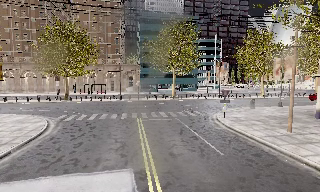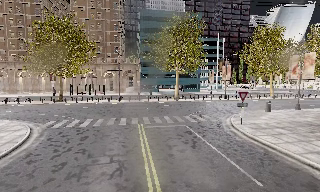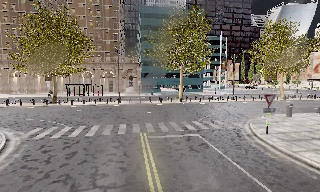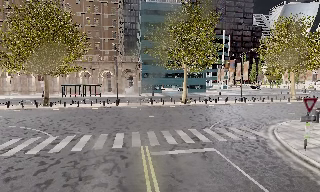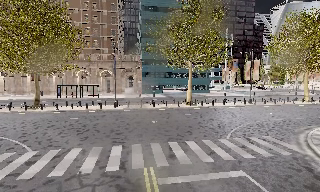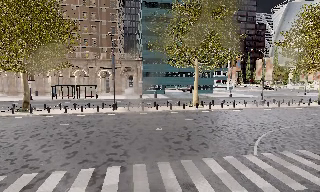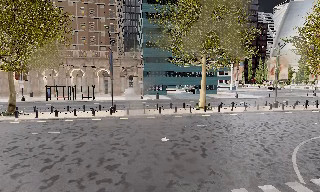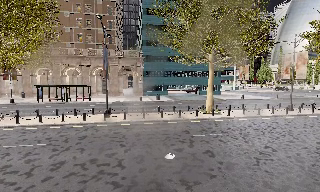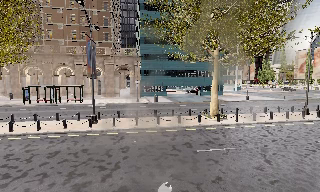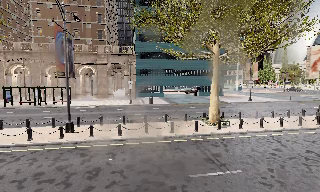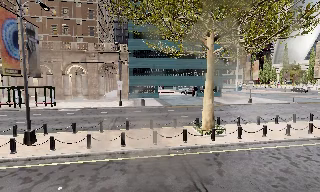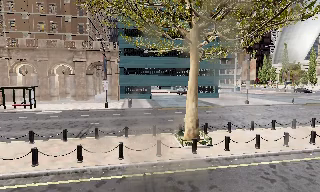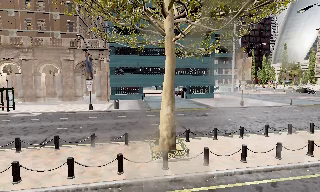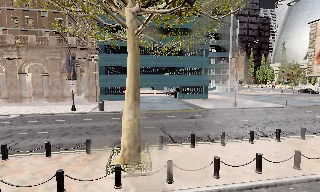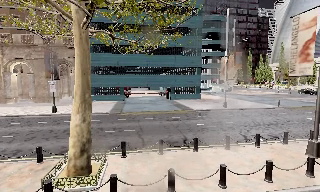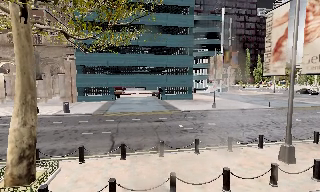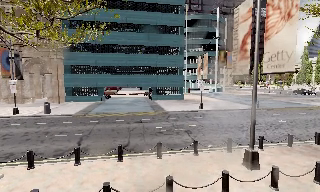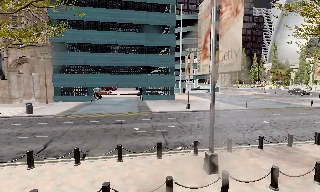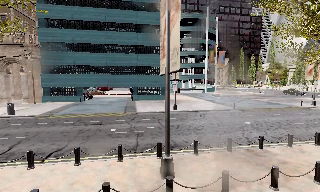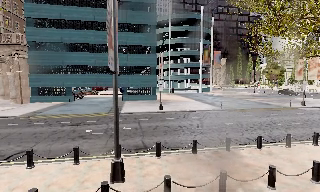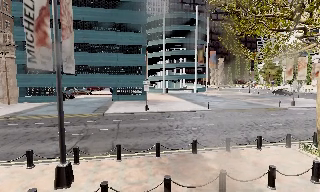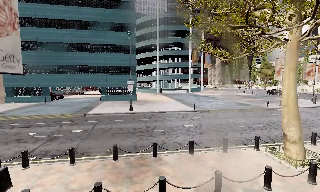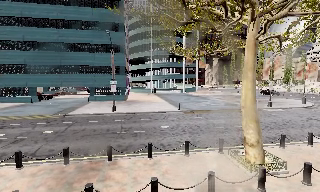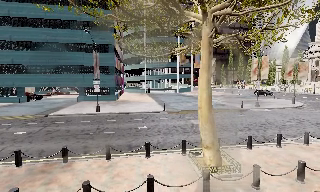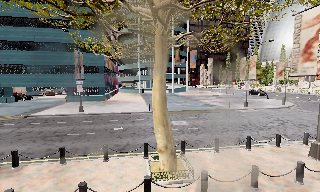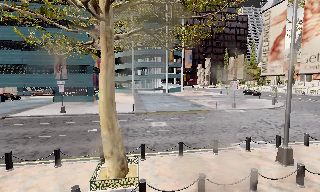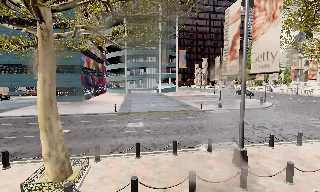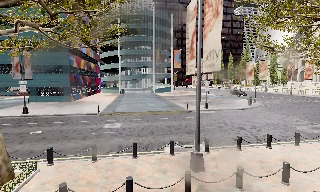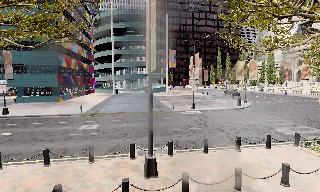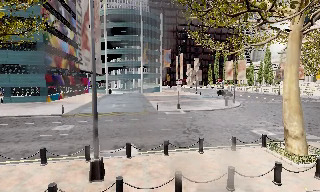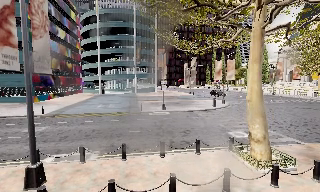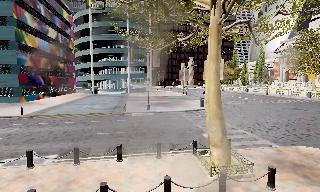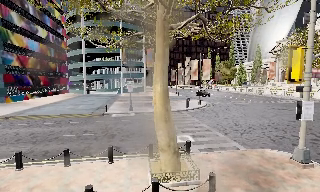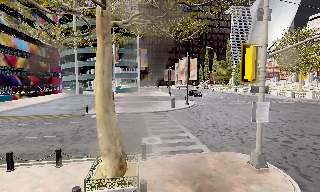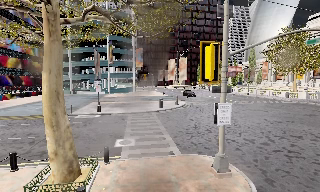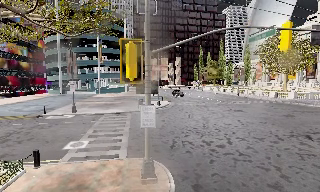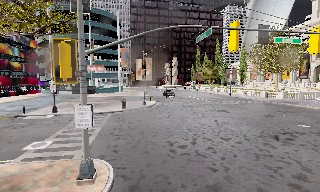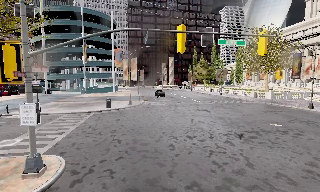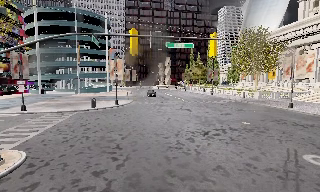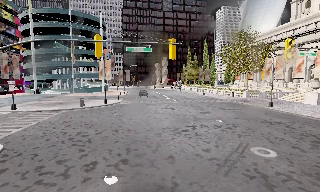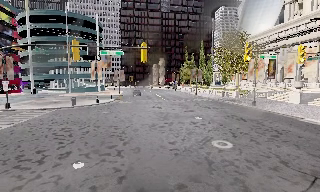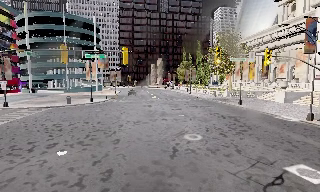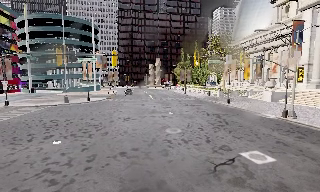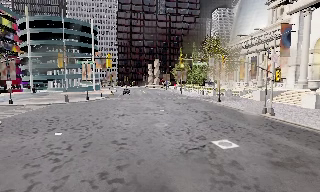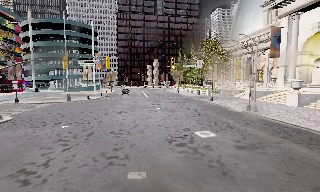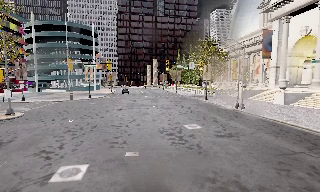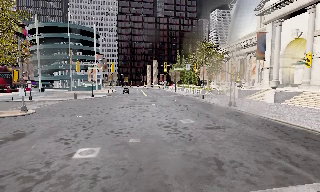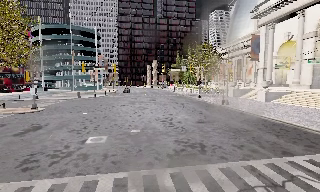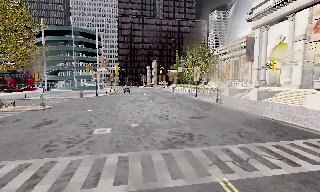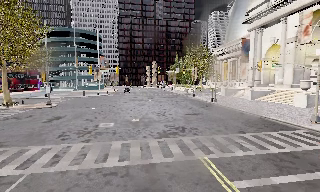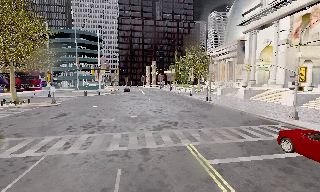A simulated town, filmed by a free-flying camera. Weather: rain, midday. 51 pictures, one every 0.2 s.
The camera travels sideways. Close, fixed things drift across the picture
to the left.
0.0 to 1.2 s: The camera travels forward, about 13 m, so what stands in front looms larger.
1.2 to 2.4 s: The camera travels forward and to its right, about 12 m, so what stands in front looms larger.
2.4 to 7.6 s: The camera travels to its right, about 45 m, so close, fixed things drift to the left.
7.6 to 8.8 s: The camera travels backward and to its right, about 11 m, so what stands in front gets smaller.
8.8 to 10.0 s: The camera travels backward, about 10 m, so what stands in front gets smaller.
The film runs forward here.
